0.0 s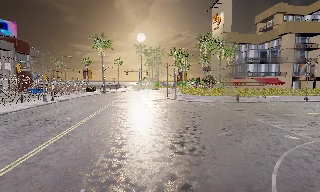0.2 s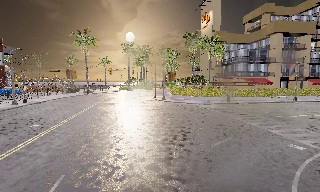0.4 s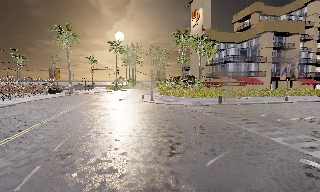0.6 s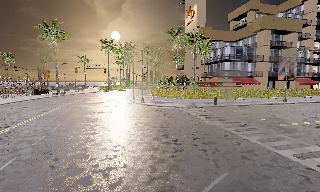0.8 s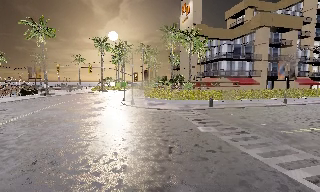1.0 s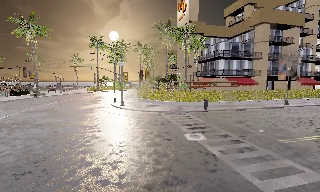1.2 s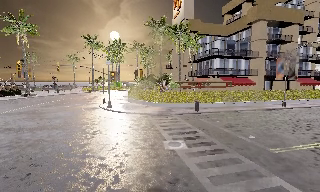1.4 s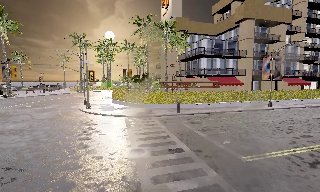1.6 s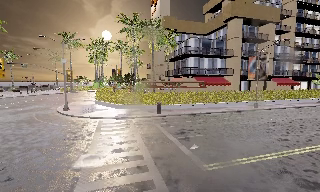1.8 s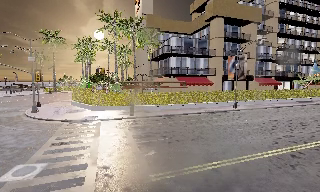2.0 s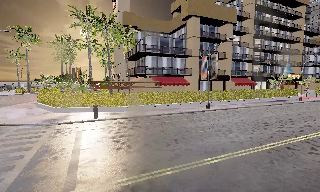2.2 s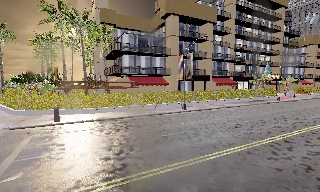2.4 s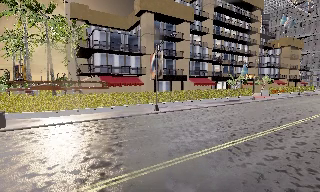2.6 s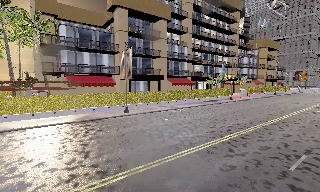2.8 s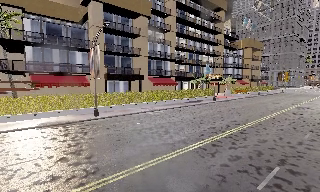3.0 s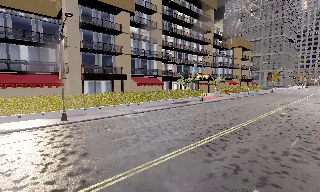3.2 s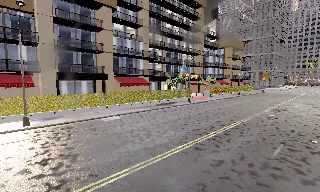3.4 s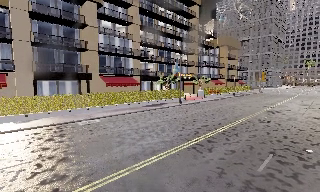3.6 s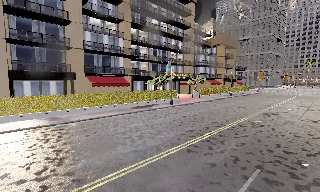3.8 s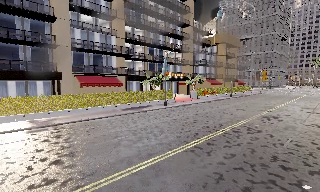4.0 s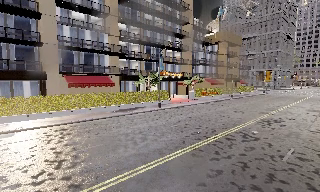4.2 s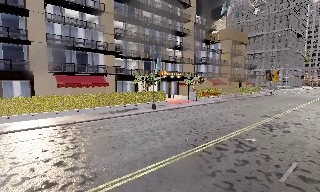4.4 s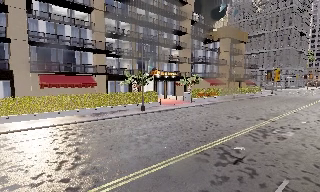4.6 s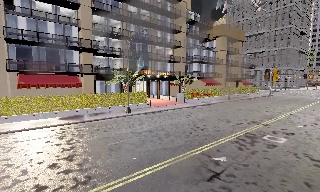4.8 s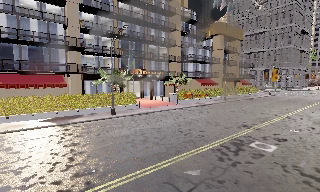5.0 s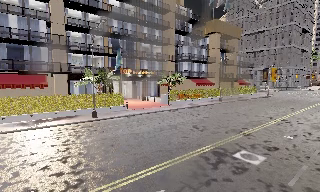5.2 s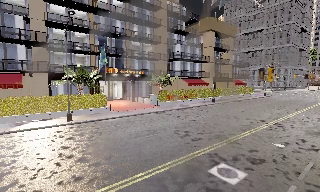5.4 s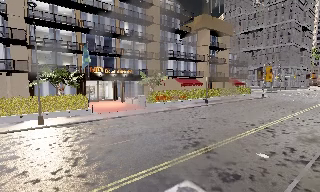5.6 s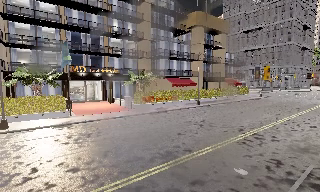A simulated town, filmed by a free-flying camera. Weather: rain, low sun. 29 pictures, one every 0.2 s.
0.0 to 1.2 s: The camera travels forward and to its right, about 12 m, so what stands in front looms larger.
1.2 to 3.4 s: The scene slides to the left, as the camera pans about 30 degrees to its right. It travels to its right and forward, about 20 m, so close, fixed things drift to the left.
3.4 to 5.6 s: The camera travels to its right and forward, about 20 m, so close, fixed things drift to the left.
The film runs forward here.
